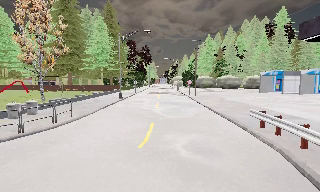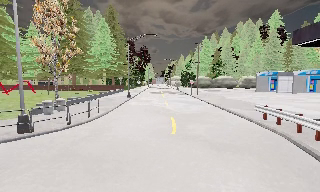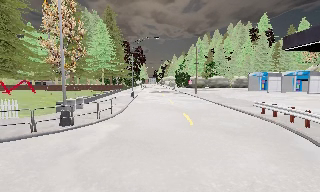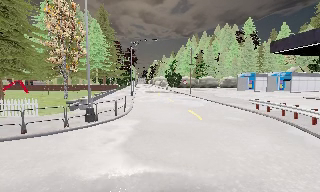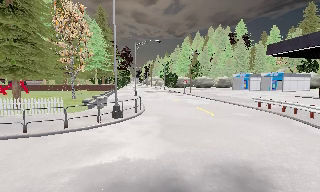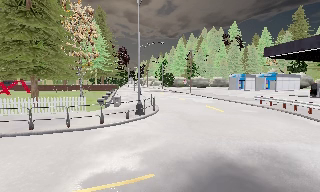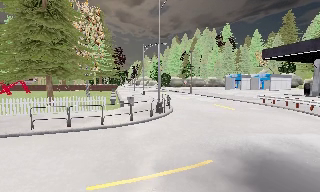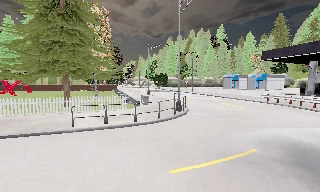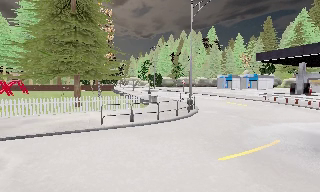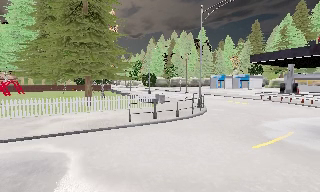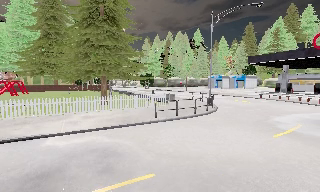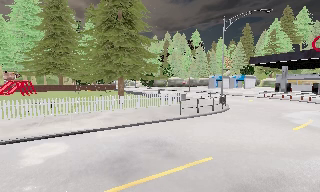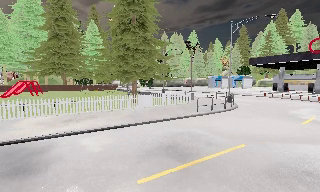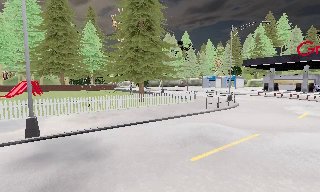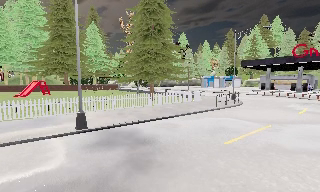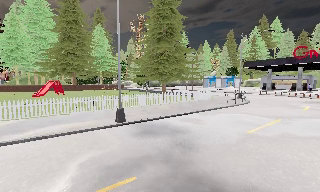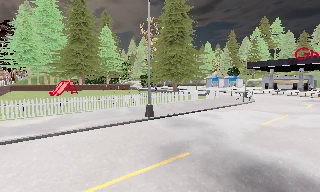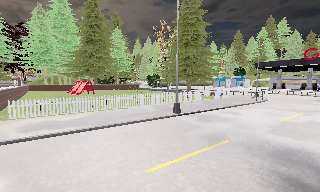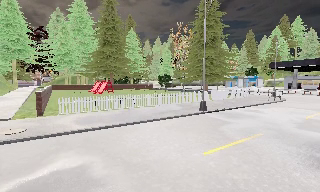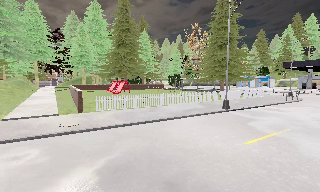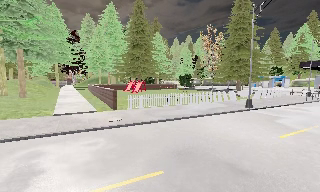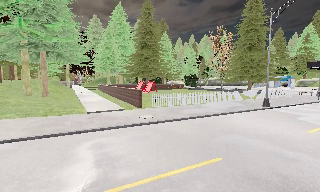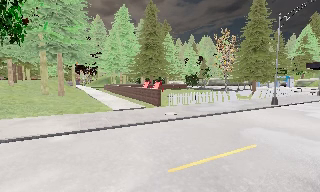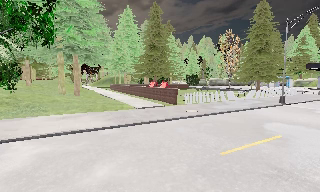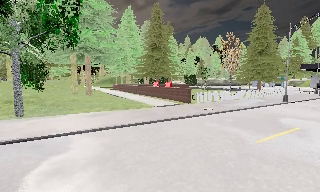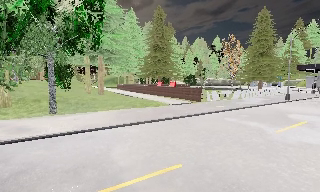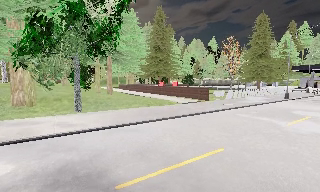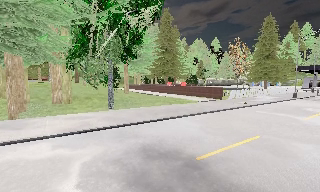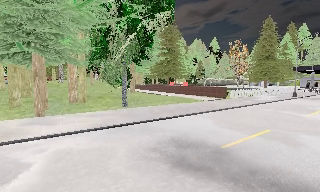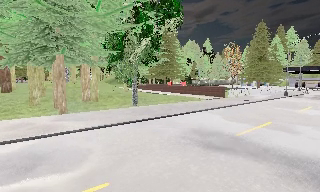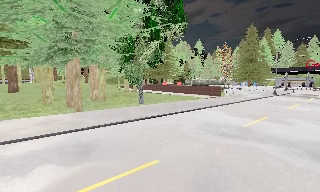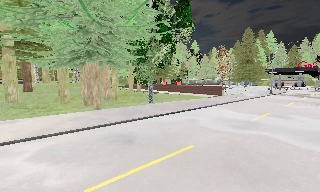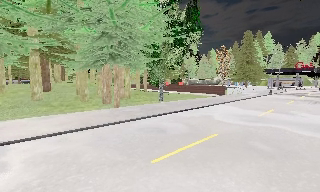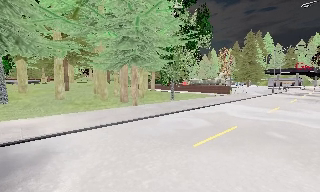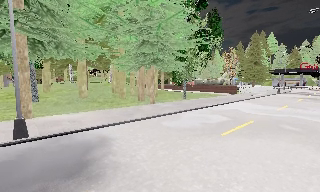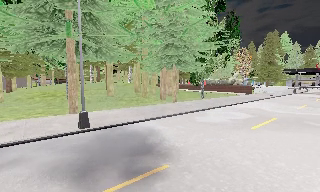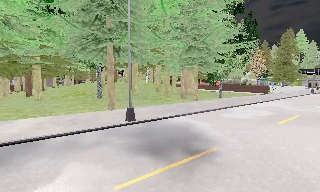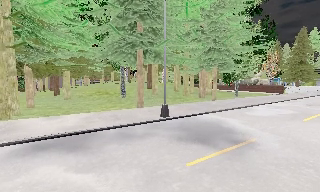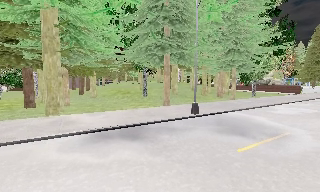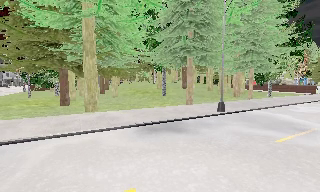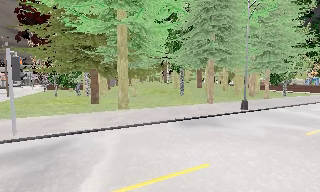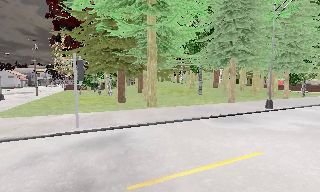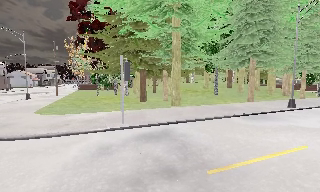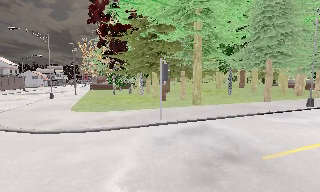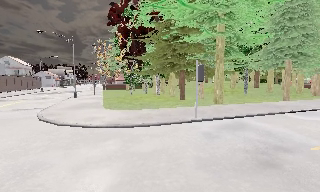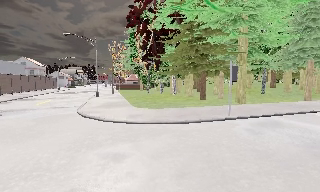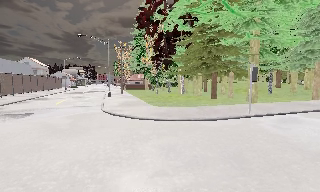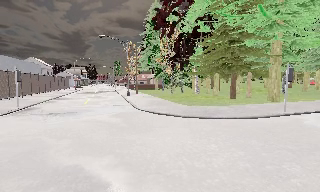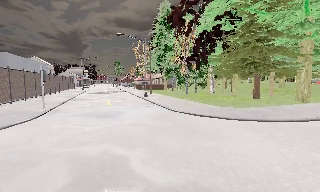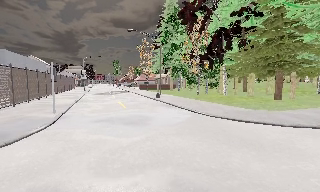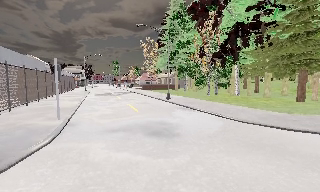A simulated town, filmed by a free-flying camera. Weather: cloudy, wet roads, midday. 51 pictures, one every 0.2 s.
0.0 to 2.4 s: The camera pans to its right, which is clockwise from overhead, by about 30 degrees. It travels to its left and backward, about 20 m, so close, fixed things drift to the right.
2.4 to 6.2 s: The camera pans to its right, which is clockwise from overhead, by about 10 degrees. It travels to its left and backward, about 30 m, so close, fixed things drift to the right.
6.2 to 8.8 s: The camera swings to its left by about 20 degrees, and the scene slides to the right. It travels to its left and backward, about 20 m, so close, fixed things drift to the right.
8.8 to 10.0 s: The camera travels to its left, about 12 m, so close, fixed things drift to the right.
The film runs backward here.
